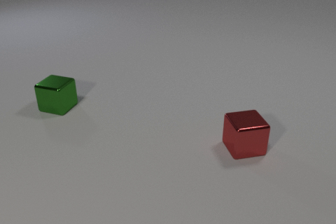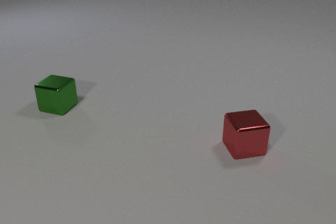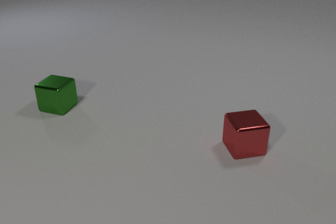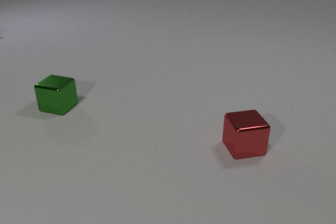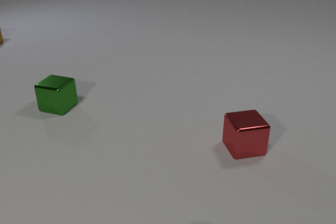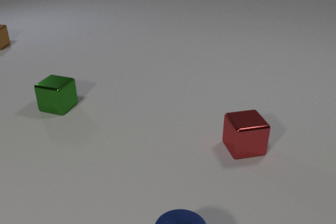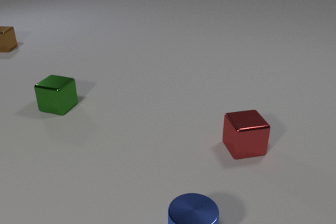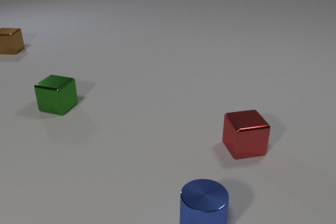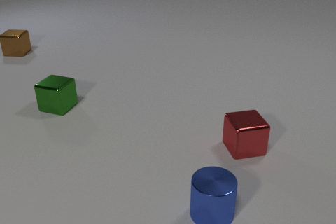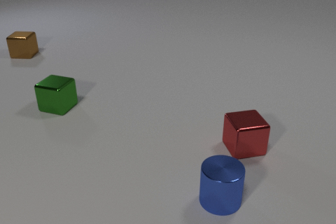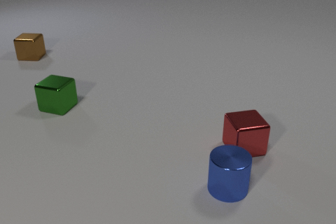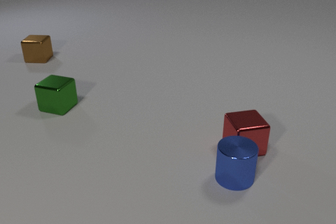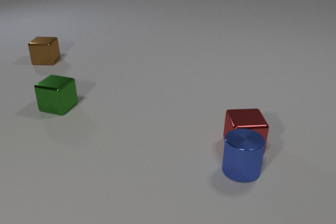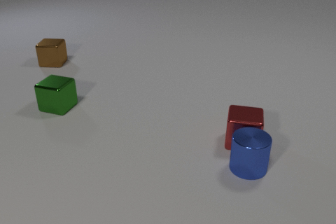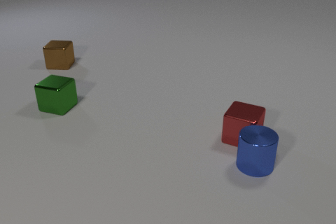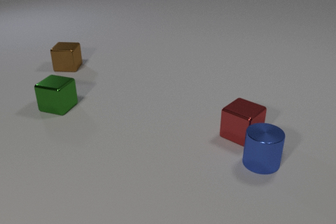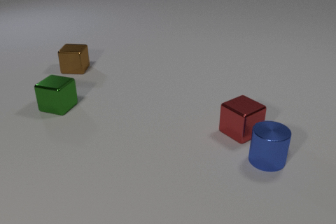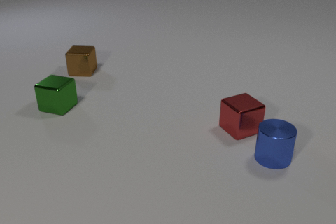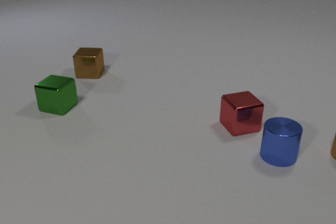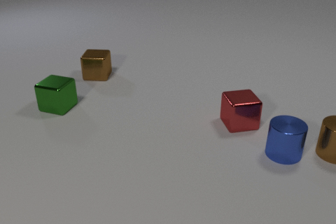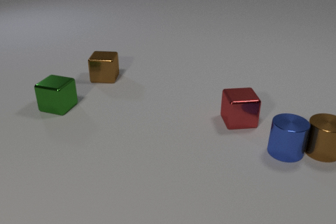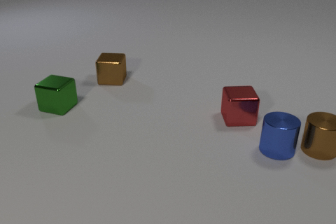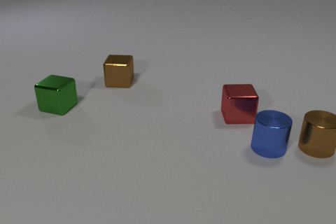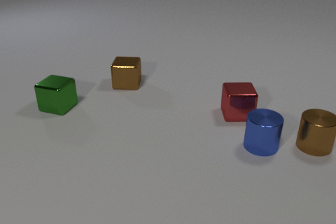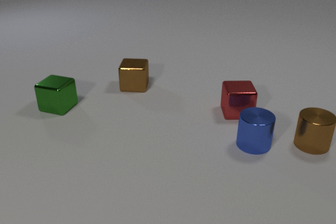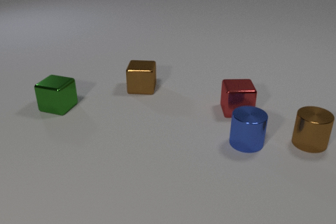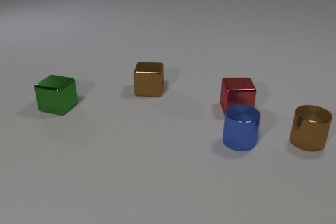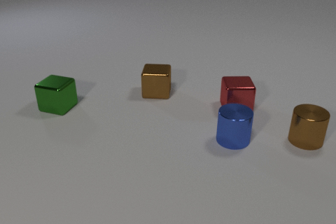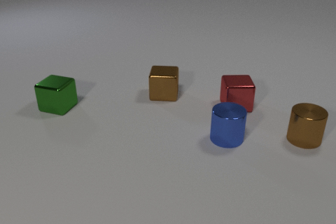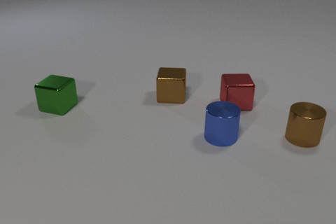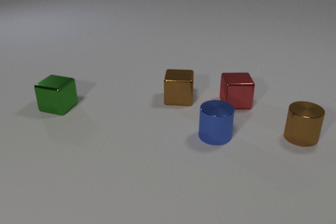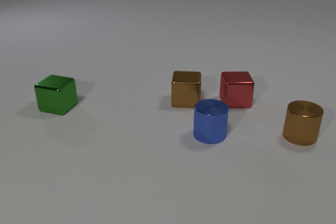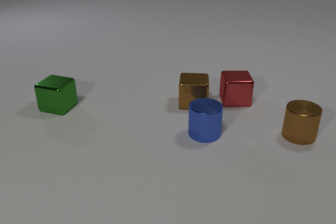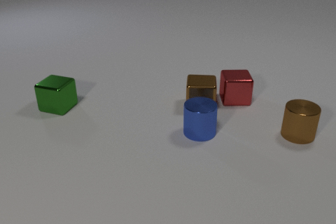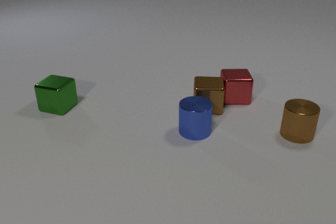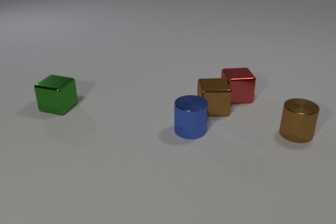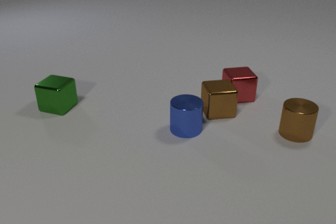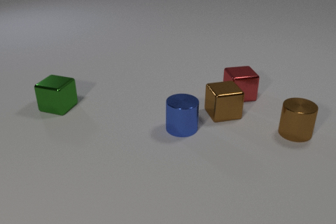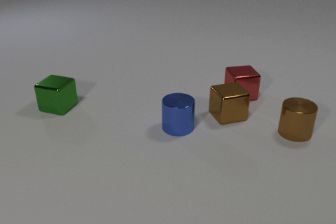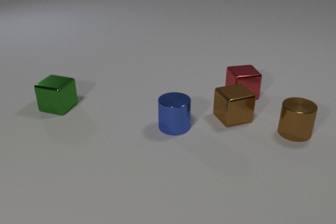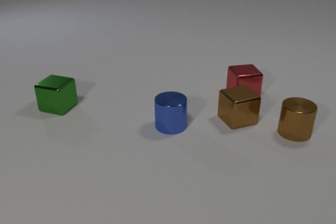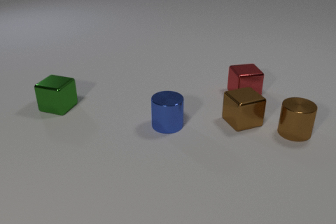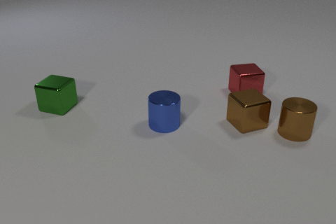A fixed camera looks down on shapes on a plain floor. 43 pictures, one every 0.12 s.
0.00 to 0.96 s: The blue metal cylinder comes in at the bottom edge, slides away from the camera and to the right. The brown metal cube comes in at the left edge, slides toward the camera and to the right.
0.96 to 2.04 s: The blue metal cylinder slides away from the camera and to the right. The red metal cube slides away from the camera, spins clockwise seen from above by about 75 degrees, its near face sliding to the left. The brown metal cube slides toward the camera and to the right. The blue metal cylinder and the red metal cube collide.
2.04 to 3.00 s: The blue metal cylinder slides to the left and away from the camera. The red metal cube slides away from the camera, spins so that its near face slides to the left, clockwise seen from above. The brown metal cylinder comes in at the right edge, slides to the left. The brown metal cube slides to the right and toward the camera. The blue metal cylinder and the brown metal cylinder collide.
3.00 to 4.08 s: The blue metal cylinder slides to the left. The red metal cube slides away from the camera. The brown metal cylinder slides to the left and away from the camera. The brown metal cube slides to the right and toward the camera. The red metal cube and the brown metal cube collide.
4.08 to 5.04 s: The blue metal cylinder slides to the left. The red metal cube slides away from the camera and to the right. The brown metal cube slides to the right and toward the camera, spins counterclockwise seen from above by about 30 degrees, its near face sliding to the right.
What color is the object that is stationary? green.
What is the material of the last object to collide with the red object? metal.
What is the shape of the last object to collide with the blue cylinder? cylinder.
